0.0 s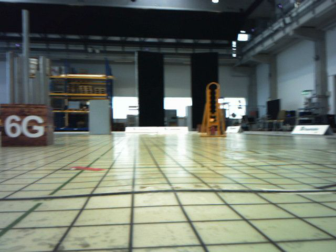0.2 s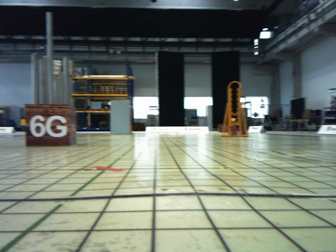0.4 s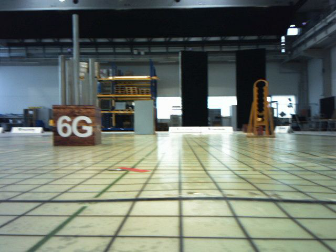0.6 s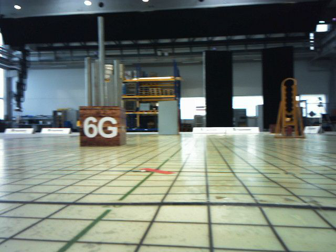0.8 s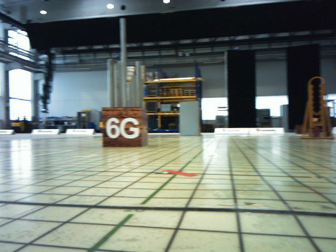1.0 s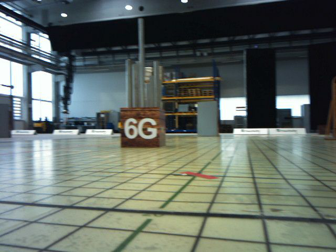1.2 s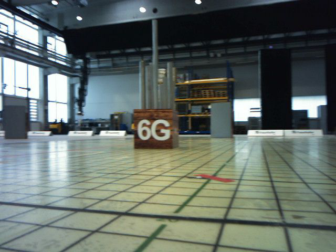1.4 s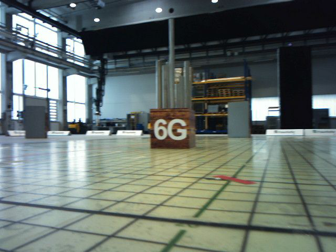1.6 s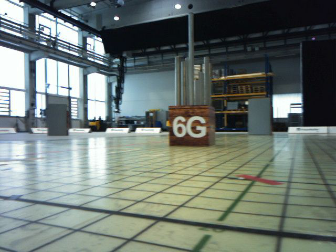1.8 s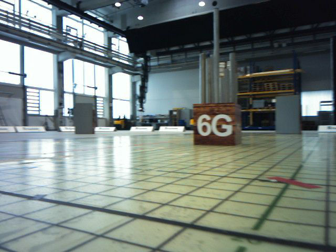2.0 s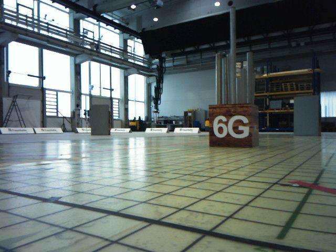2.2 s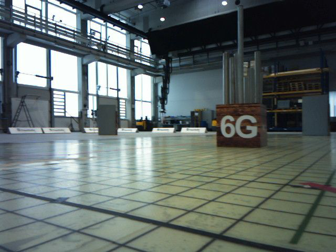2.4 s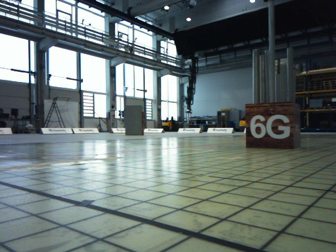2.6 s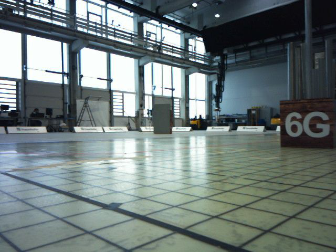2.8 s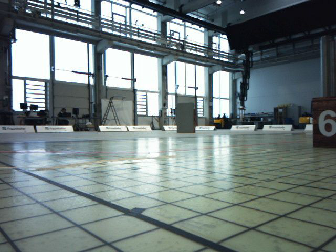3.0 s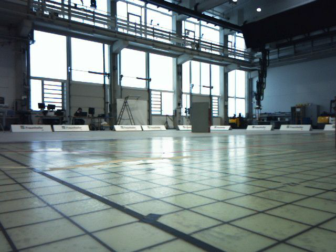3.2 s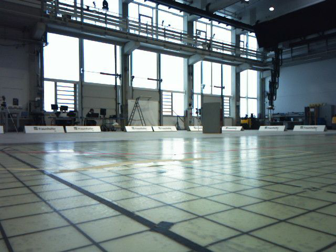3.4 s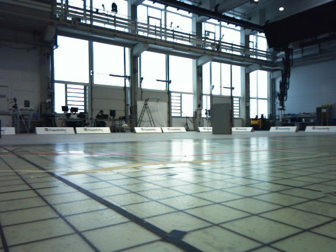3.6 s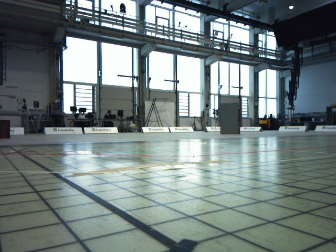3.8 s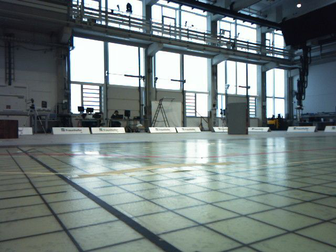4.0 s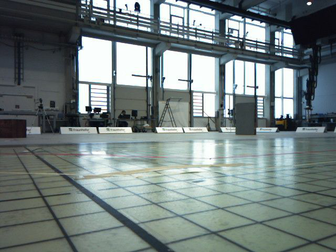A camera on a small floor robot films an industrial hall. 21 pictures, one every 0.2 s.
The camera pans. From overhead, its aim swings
counterclockwise.
The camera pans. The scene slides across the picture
to the right.
0.0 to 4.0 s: The camera swings to its left by about 65 degrees, and the scene slides to the right. It travels forward, about 0.7 m.
The film runs forward here.
